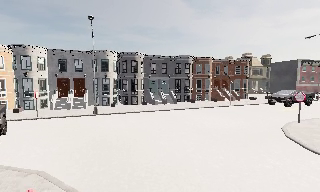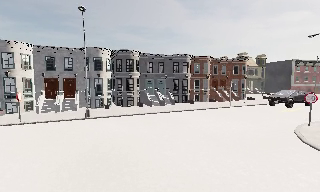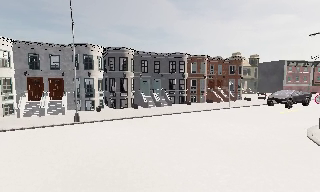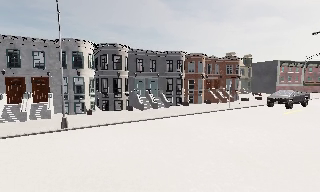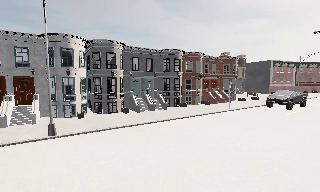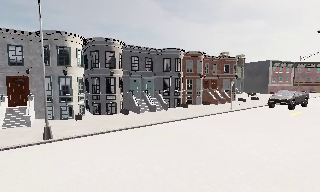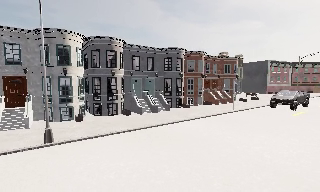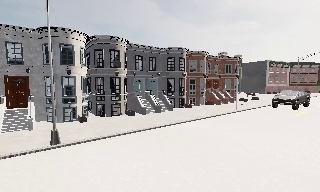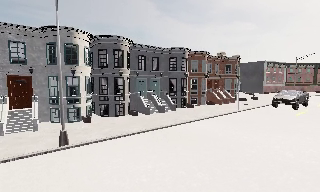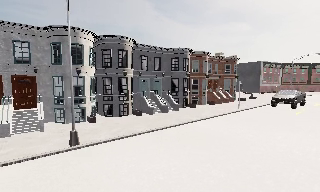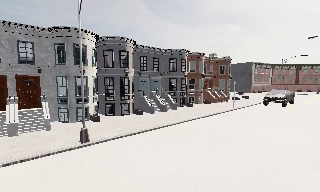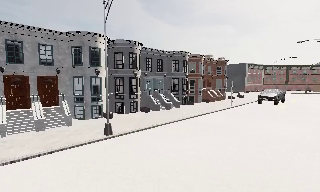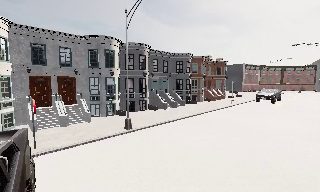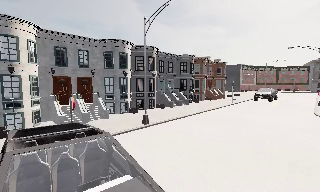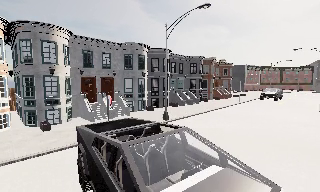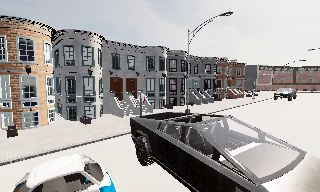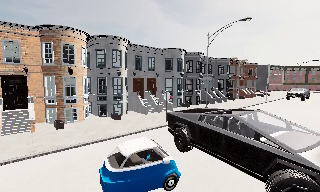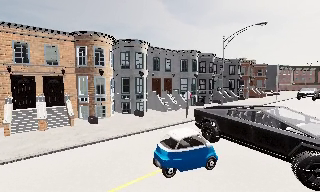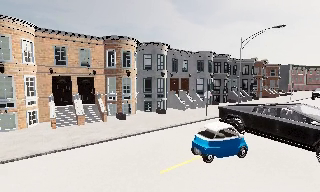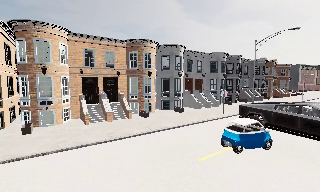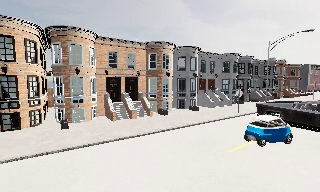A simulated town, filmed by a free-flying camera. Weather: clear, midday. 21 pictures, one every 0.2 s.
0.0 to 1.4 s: The camera pans to its right, which is clockwise from overhead, by about 15 degrees. It travels forward and to its left, about 7 m, so what stands in front looms larger. It loses speed.
1.4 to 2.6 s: The camera pans to its right, which is clockwise from overhead, by about 10 degrees. It travels to its left and backward, about 7 m, so close, fixed things drift to the right. It gains speed.
2.6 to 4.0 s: The scene slides to the right, as the camera pans about 15 degrees to its left. It travels to its left and backward, about 12 m, so close, fixed things drift to the right.
The film runs backward here.
